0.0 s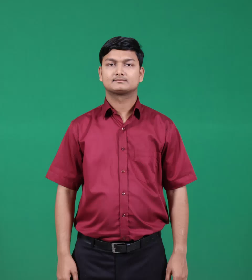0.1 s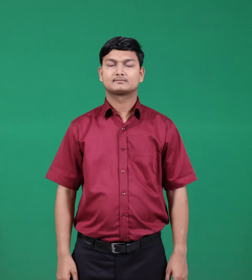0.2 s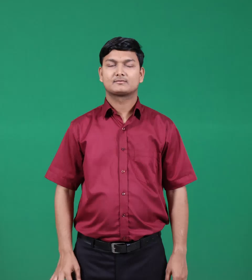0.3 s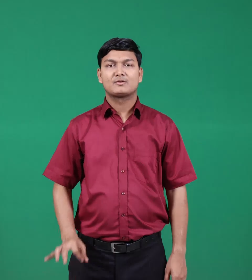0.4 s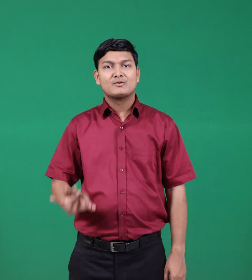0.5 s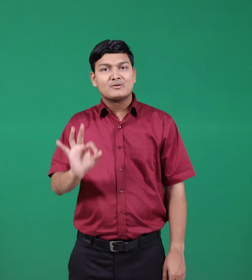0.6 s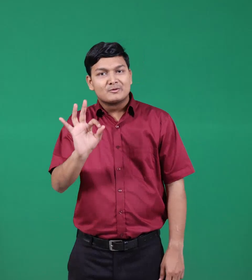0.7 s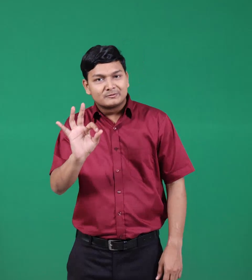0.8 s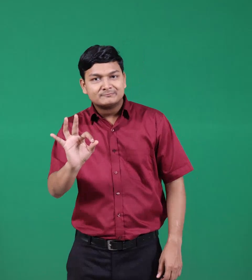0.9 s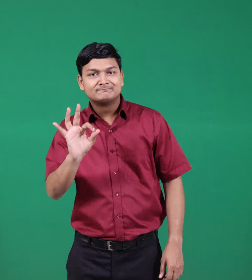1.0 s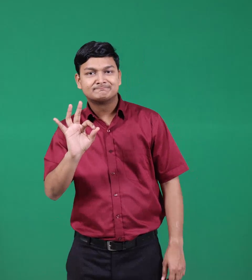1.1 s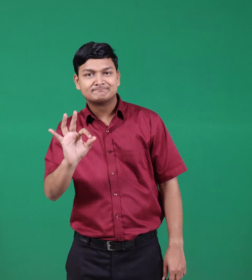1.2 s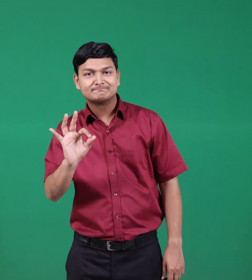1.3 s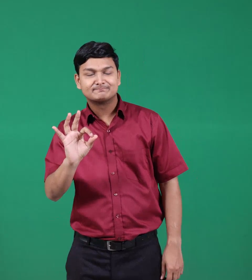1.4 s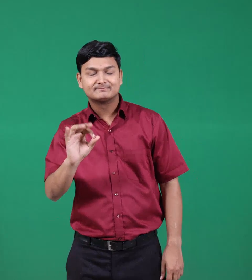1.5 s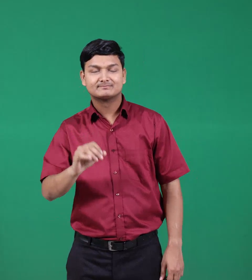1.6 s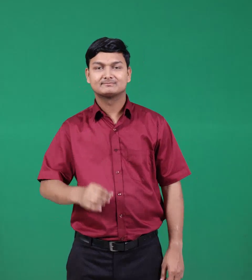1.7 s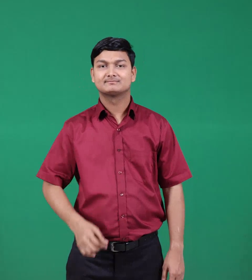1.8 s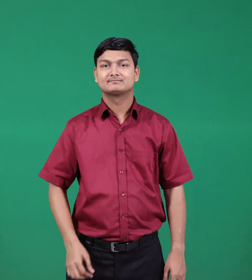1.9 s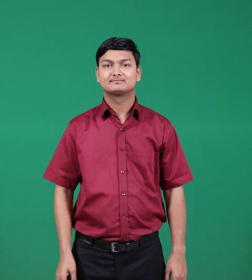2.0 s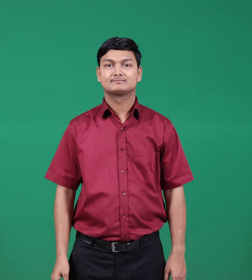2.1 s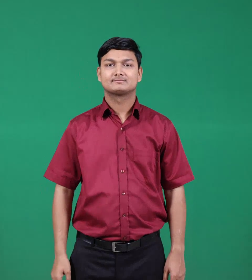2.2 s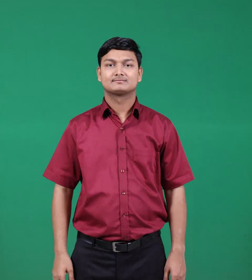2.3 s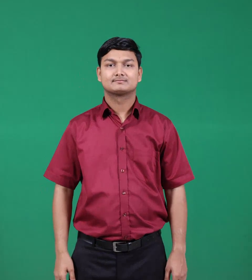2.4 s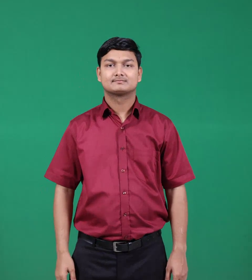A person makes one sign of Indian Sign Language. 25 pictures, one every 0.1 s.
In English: nice & good
